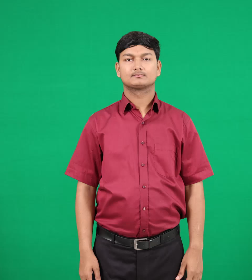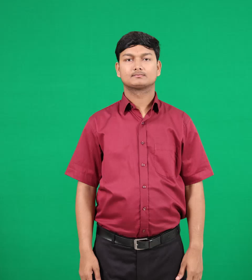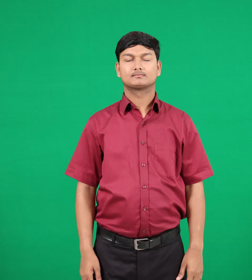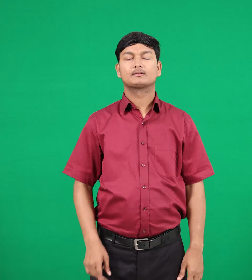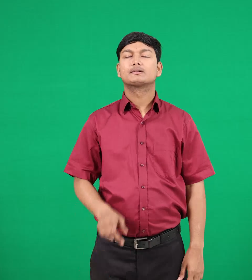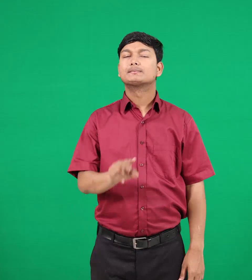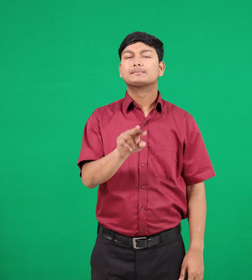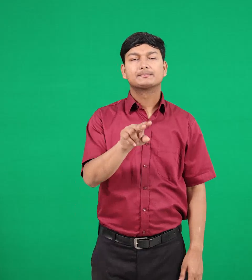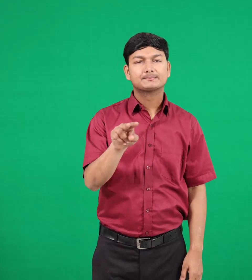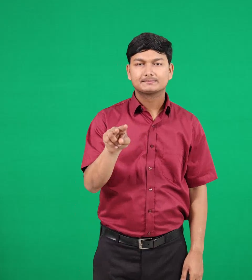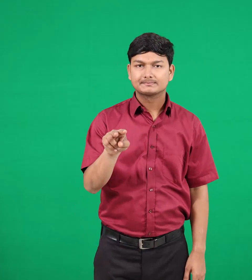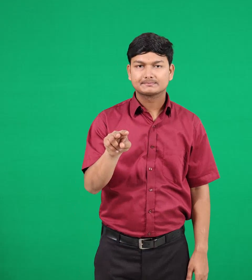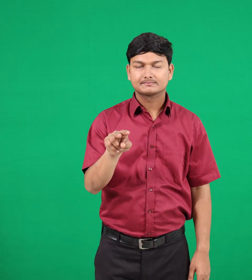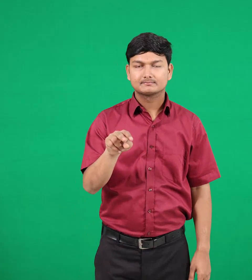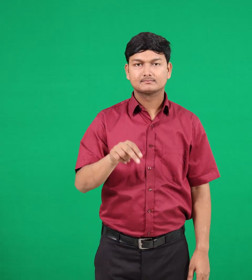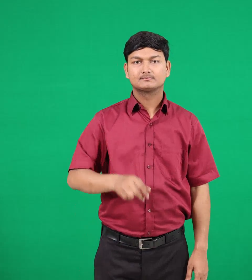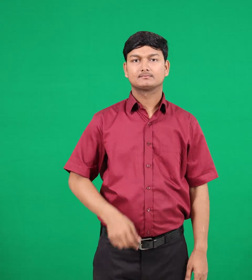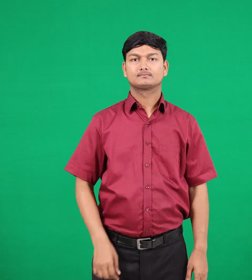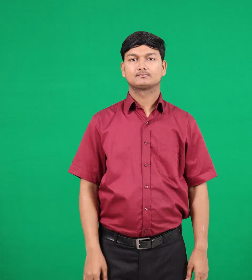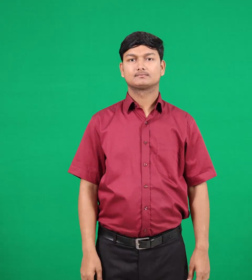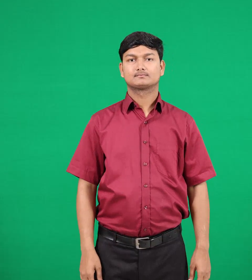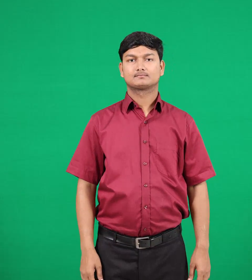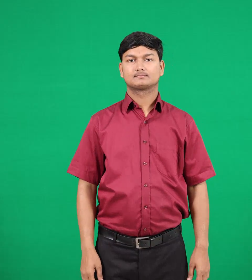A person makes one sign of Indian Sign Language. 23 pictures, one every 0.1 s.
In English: mean
